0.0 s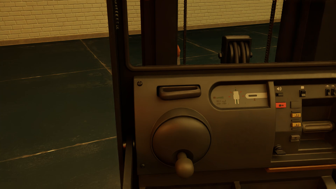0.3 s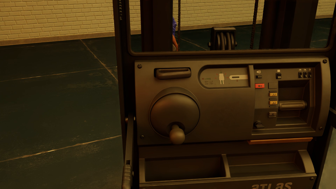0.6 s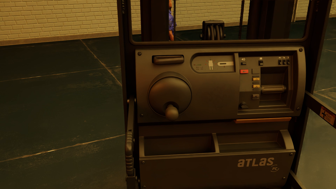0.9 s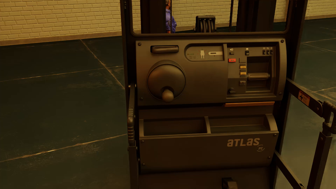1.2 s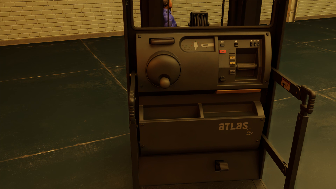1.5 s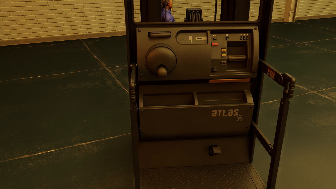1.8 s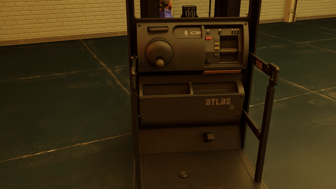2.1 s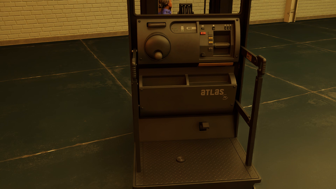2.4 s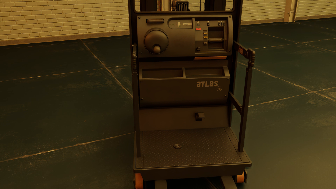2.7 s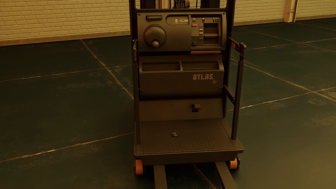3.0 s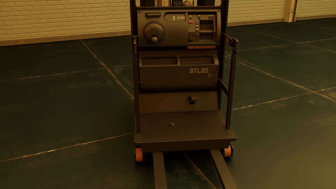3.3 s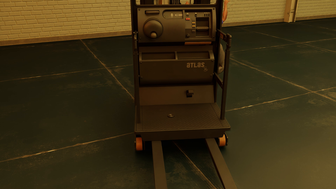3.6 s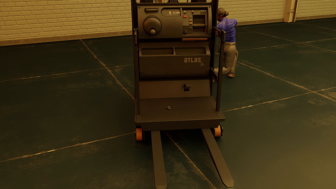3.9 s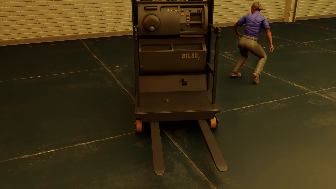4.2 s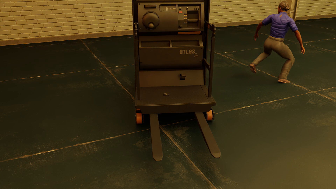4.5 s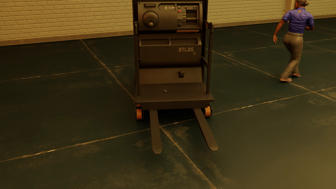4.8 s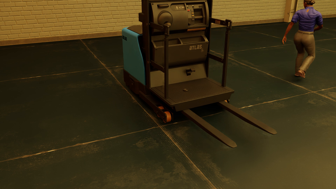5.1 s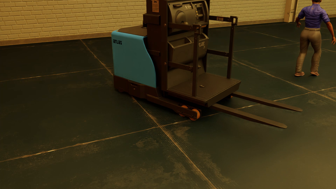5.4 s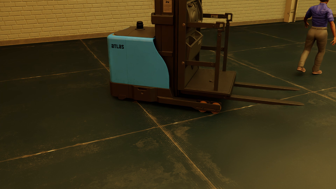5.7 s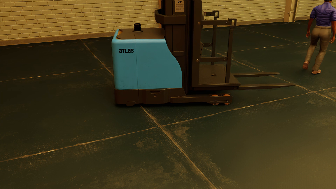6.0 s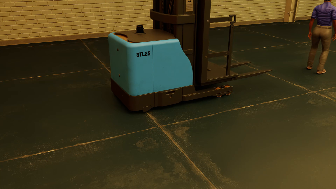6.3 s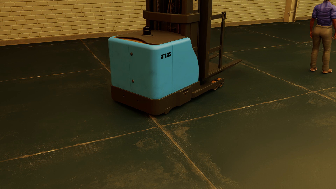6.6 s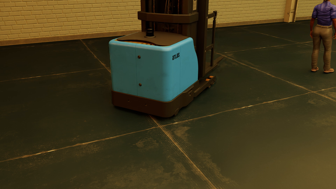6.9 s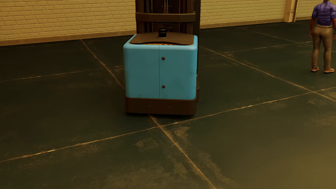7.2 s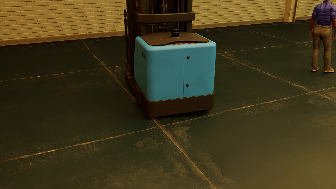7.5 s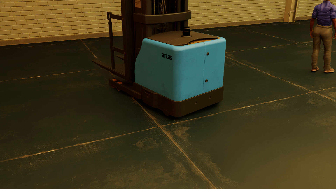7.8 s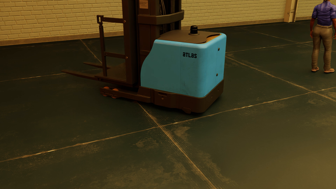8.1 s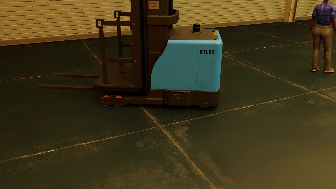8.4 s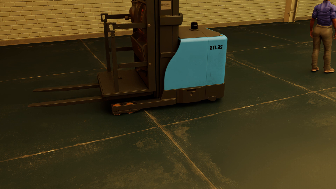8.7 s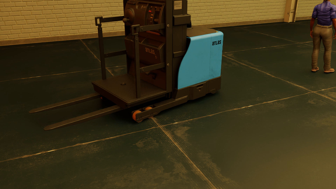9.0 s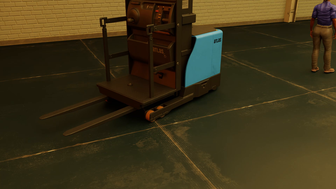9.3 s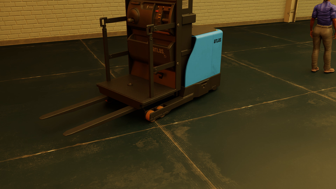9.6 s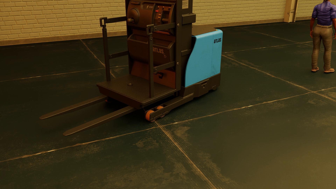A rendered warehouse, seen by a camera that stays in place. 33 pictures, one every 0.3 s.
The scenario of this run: Near miss between a forklift and a person.
